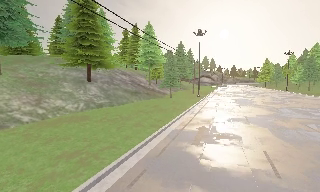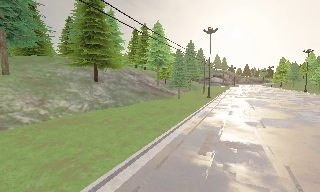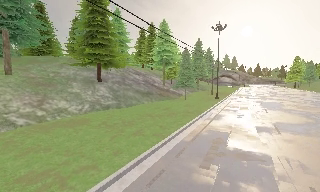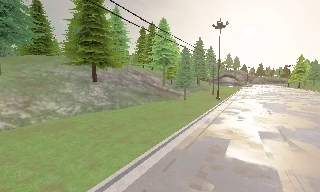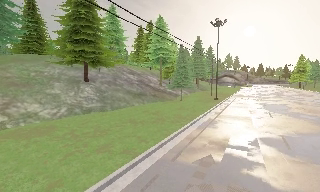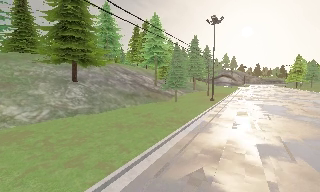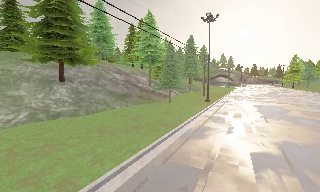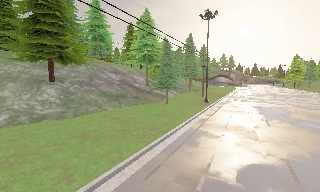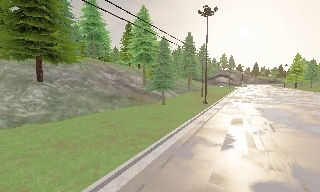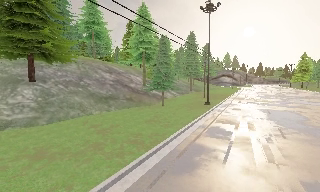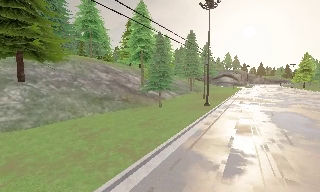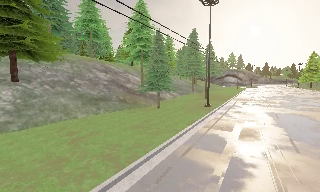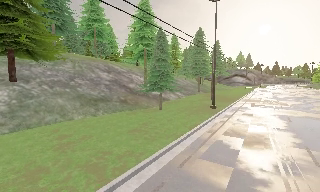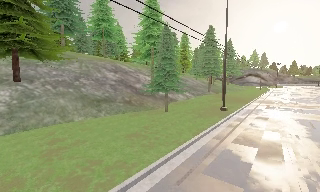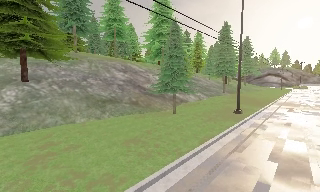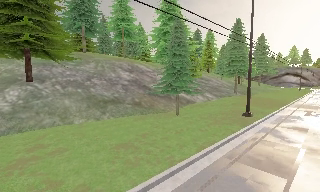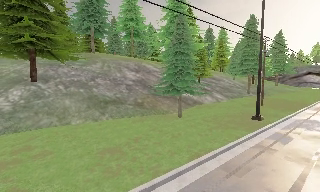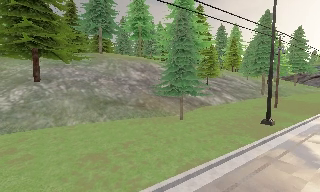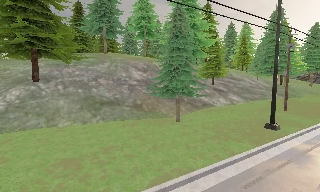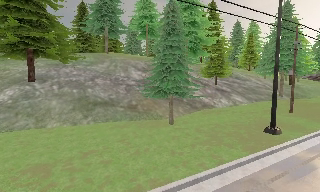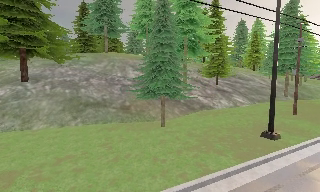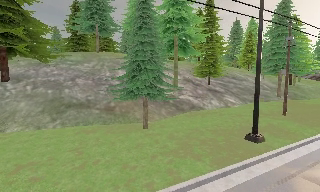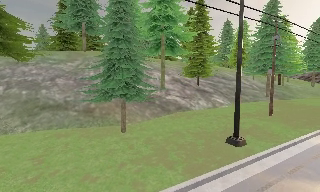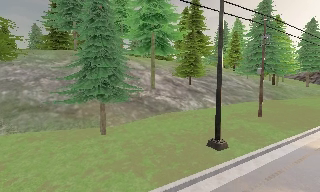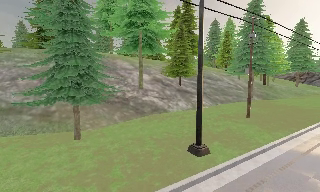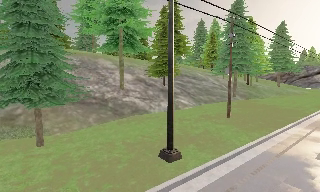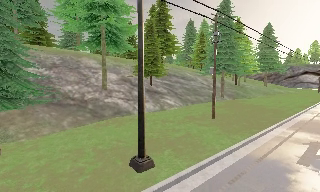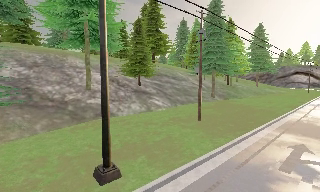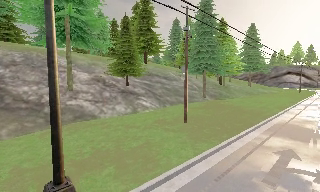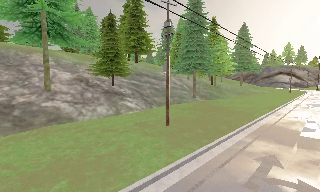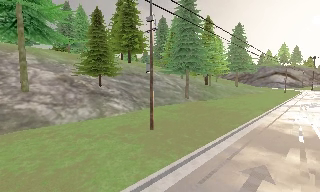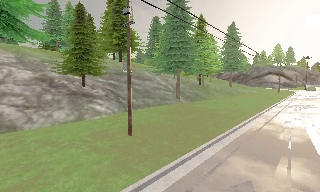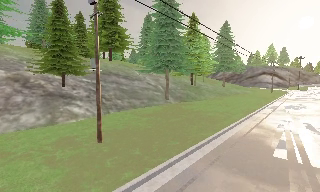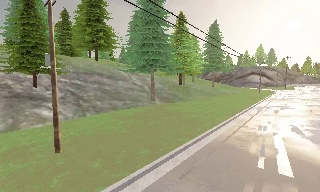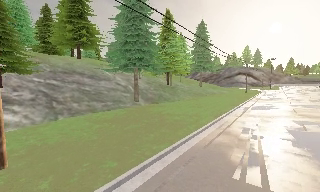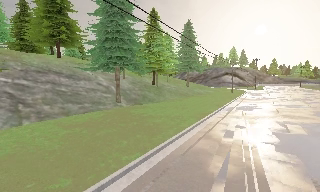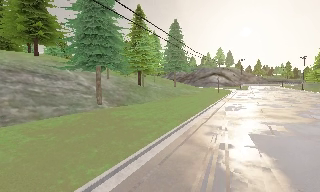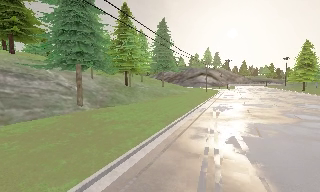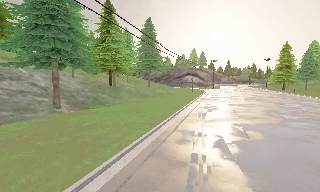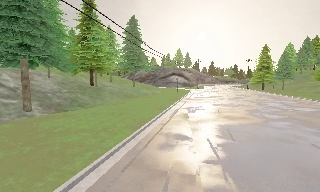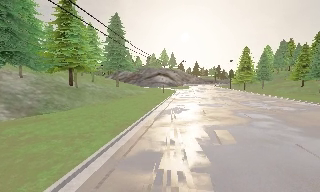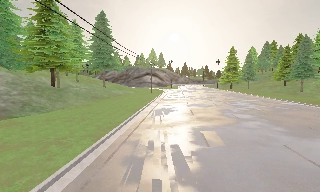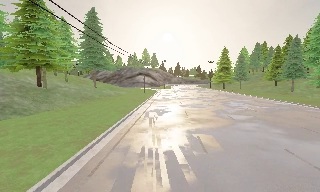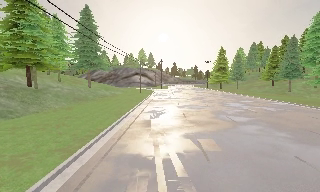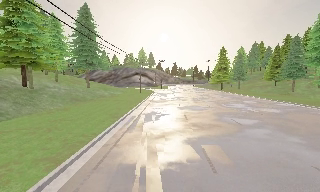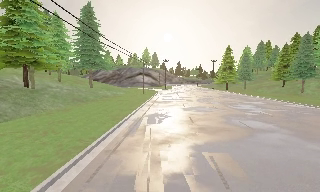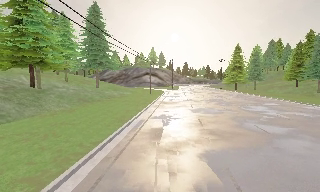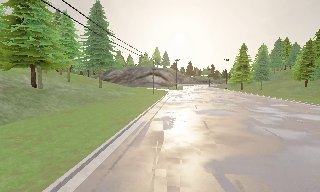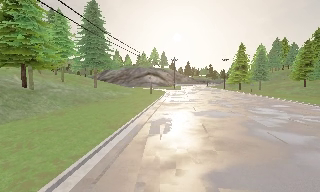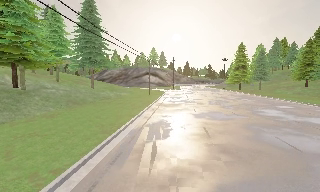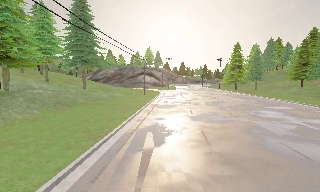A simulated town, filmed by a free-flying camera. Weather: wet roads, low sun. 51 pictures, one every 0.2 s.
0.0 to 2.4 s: The camera pans to its left, which is counterclockwise from overhead, by about 10 degrees. It travels forward and to its right, about 13 m, so what stands in front looms larger.
2.4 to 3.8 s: The camera pans to its left, which is counterclockwise from overhead, by about 30 degrees. It travels to its right and forward, about 8 m.
3.8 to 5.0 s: The camera travels to its right and forward, about 6 m, so close, fixed things drift to the left.
5.0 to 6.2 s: The camera pans to its right, which is clockwise from overhead, by about 10 degrees. It travels to its right and forward, about 7 m, so close, fixed things drift to the left.
6.2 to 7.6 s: The camera swings to its right by about 25 degrees, and the scene slides to the left. It travels forward and to its right, about 7 m, so what stands in front looms larger. It loses speed.
7.6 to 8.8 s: The camera pans to its right, which is clockwise from overhead, by about 20 degrees. It travels forward, about 4 m, so what stands in front looms larger.
8.8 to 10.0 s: The camera travels forward, about 5 m, so what stands in front looms larger.
The film runs forward here.
